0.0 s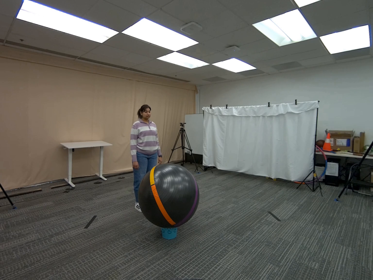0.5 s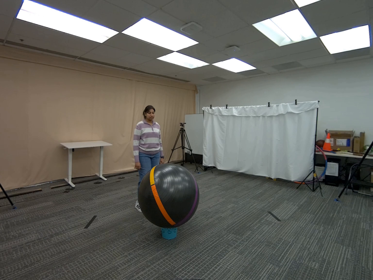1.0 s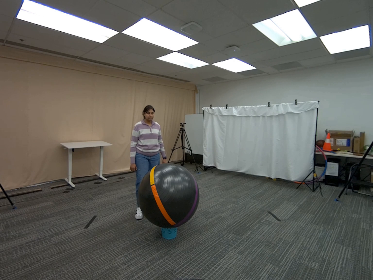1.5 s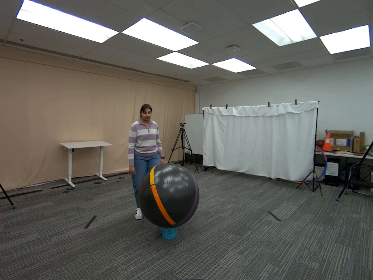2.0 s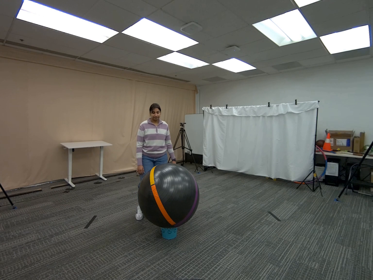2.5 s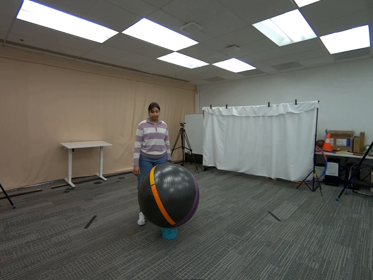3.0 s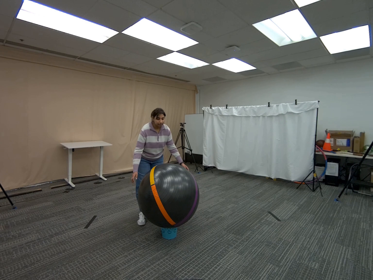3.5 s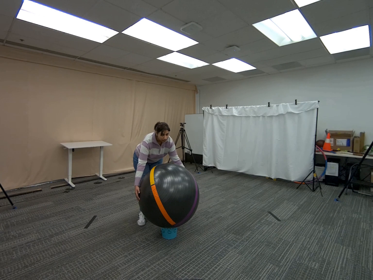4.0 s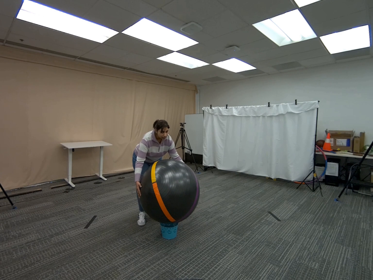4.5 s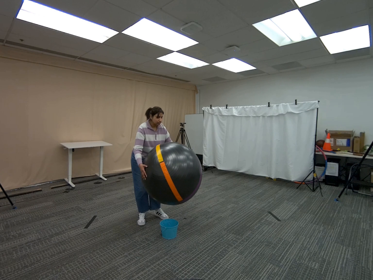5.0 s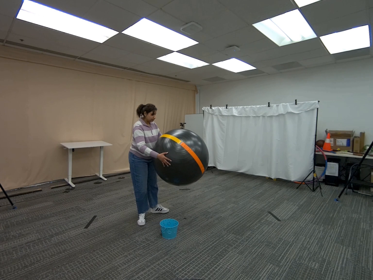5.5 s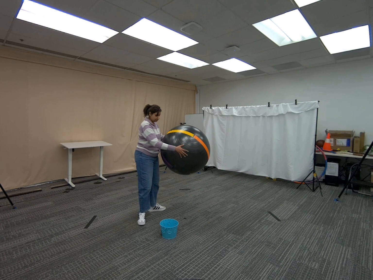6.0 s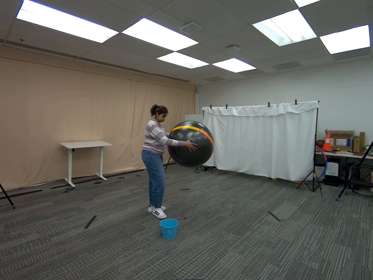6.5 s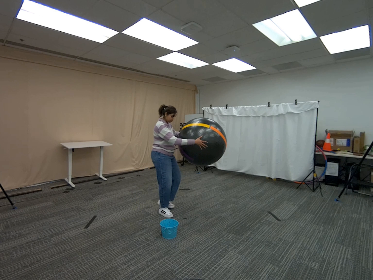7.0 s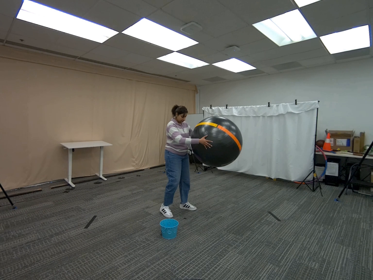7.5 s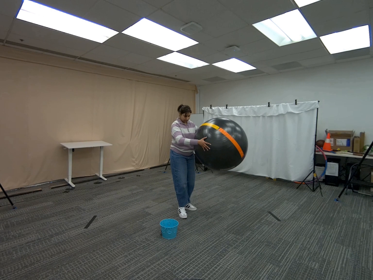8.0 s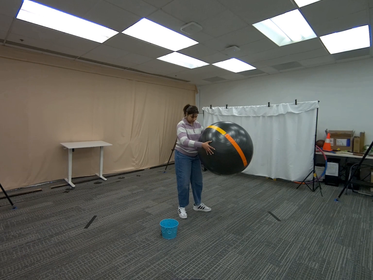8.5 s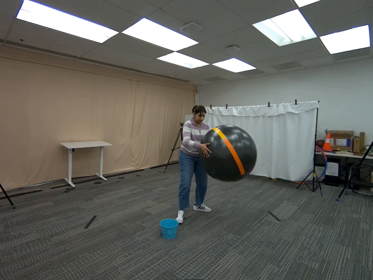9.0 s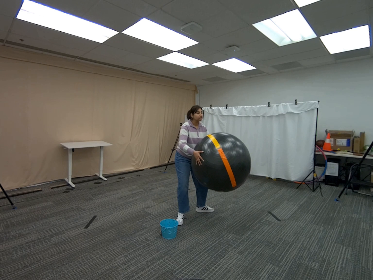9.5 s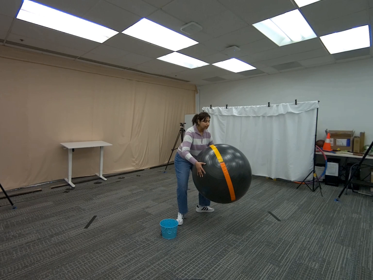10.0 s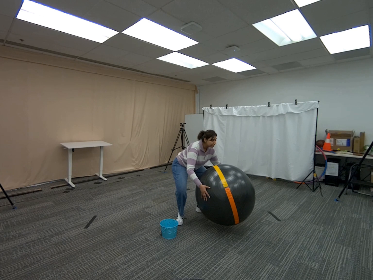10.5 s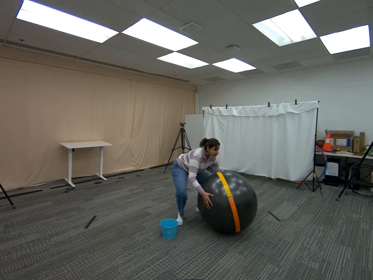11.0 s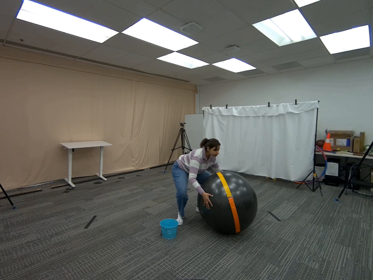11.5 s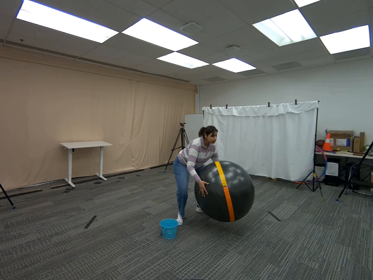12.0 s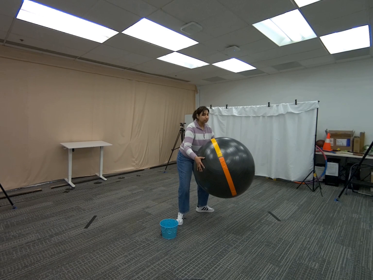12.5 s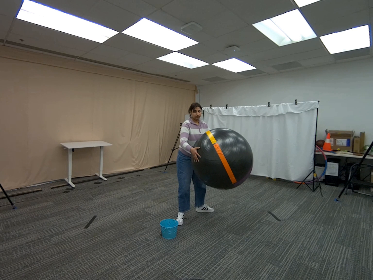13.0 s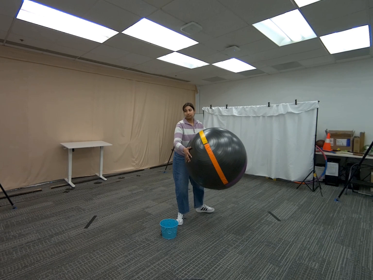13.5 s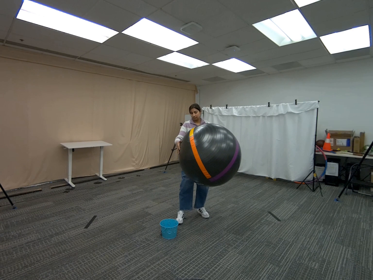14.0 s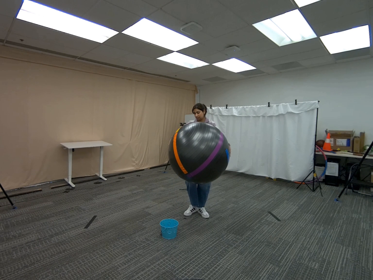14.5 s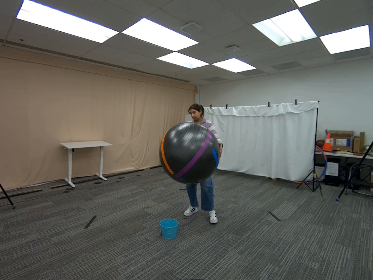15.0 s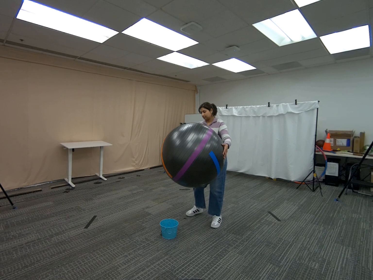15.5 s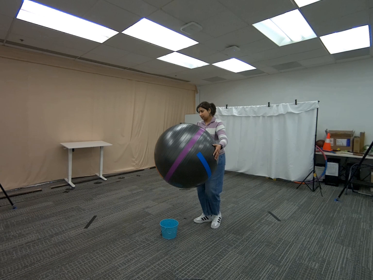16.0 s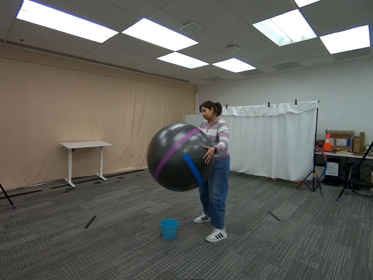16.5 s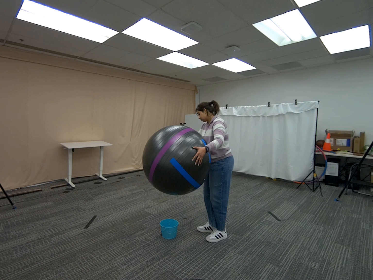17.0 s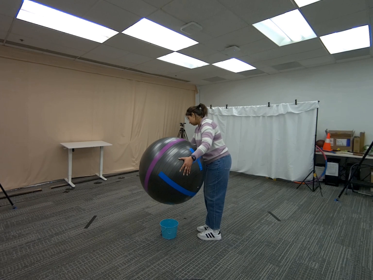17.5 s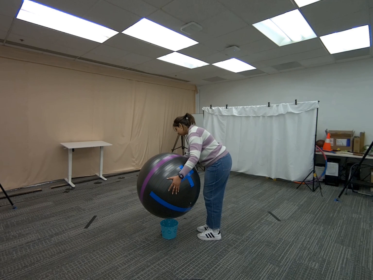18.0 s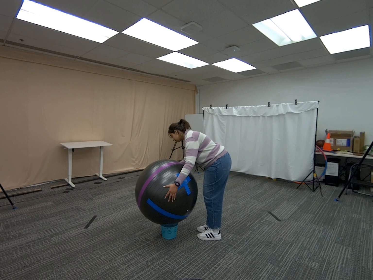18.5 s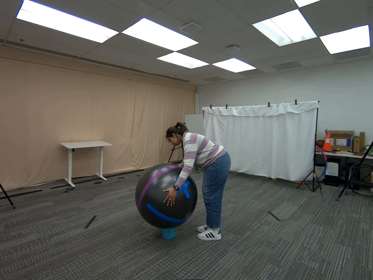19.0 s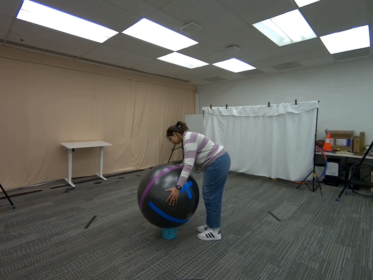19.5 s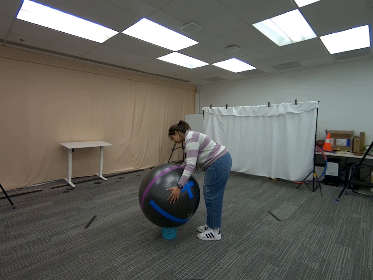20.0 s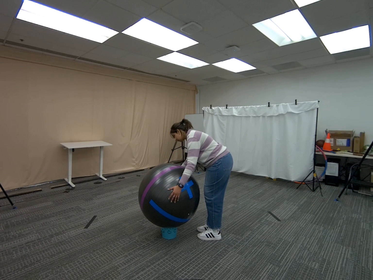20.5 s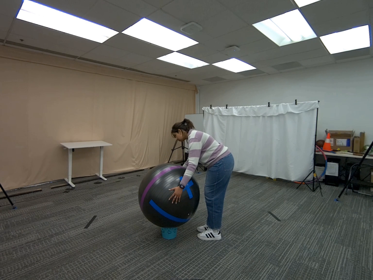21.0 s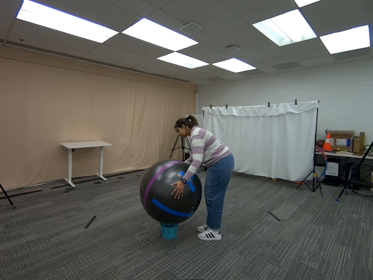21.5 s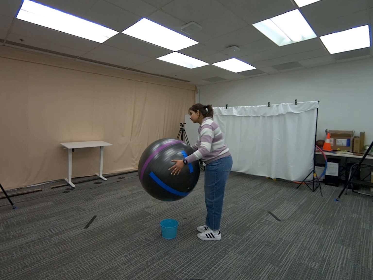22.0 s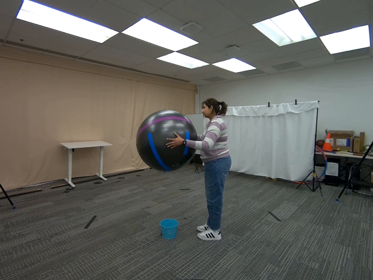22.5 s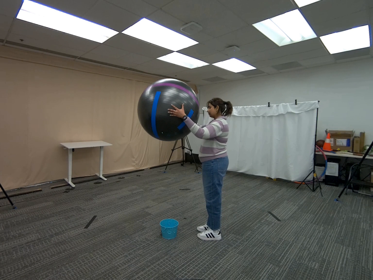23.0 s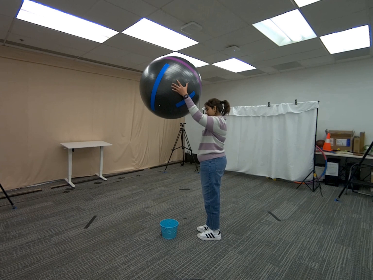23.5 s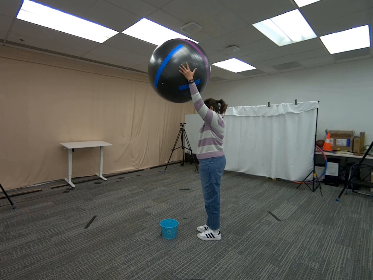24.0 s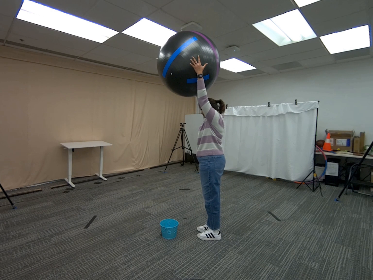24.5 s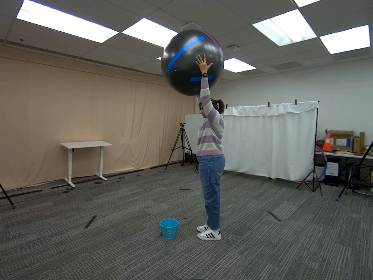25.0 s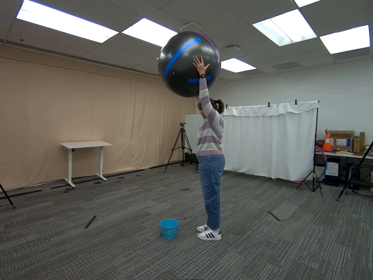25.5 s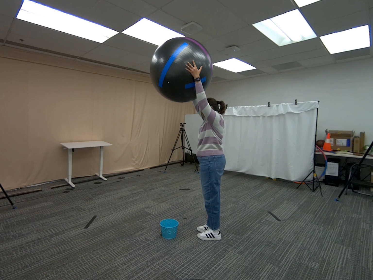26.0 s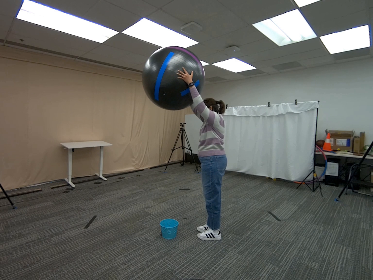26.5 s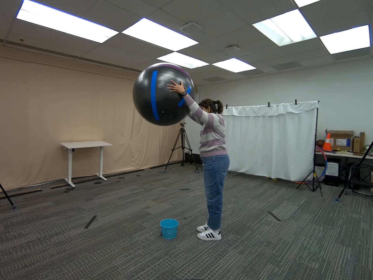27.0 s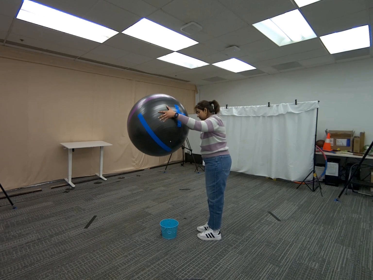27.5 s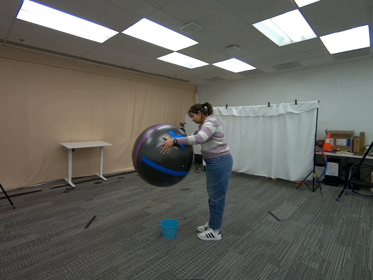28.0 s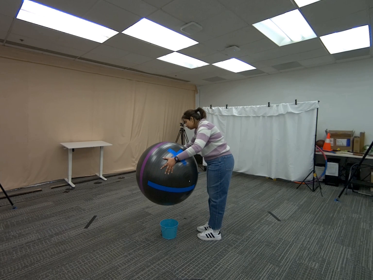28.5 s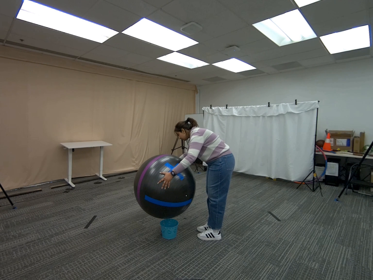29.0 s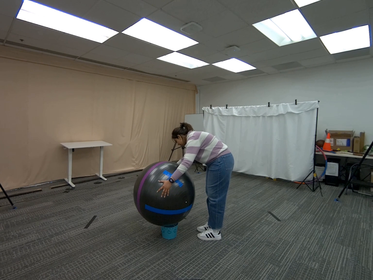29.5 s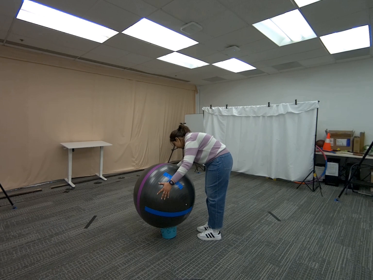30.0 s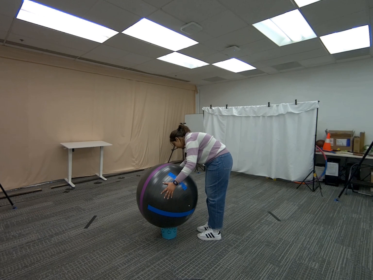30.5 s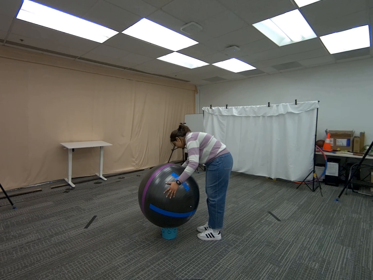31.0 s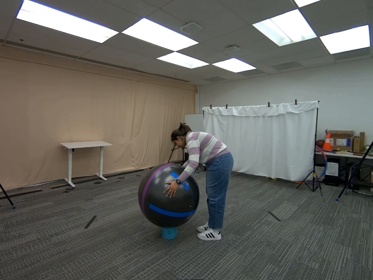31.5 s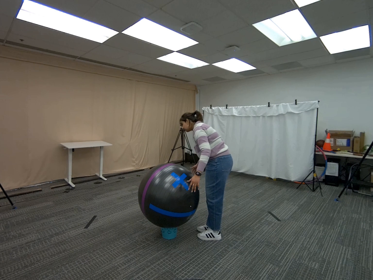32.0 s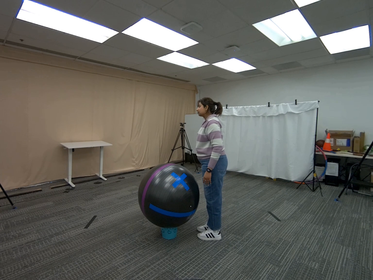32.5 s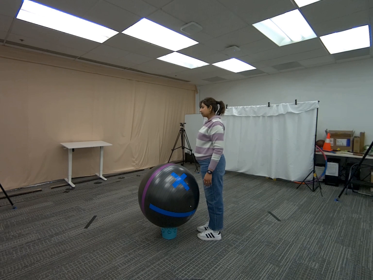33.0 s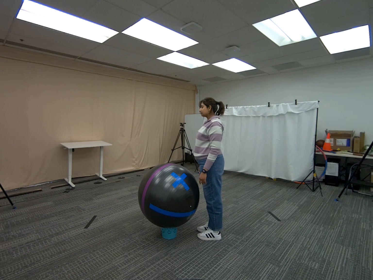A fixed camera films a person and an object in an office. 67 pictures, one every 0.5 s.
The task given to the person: Walk over to the yoga ball on the blue basket and use both hands to pick up the yoga ball infront of you and squat down to touch the ground with the yoga ball and then stand up and raise the yoga ball above your head.
